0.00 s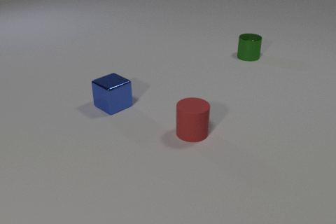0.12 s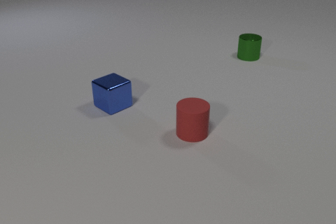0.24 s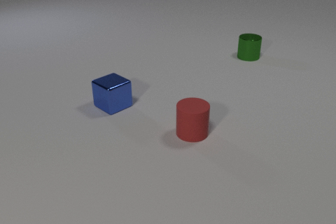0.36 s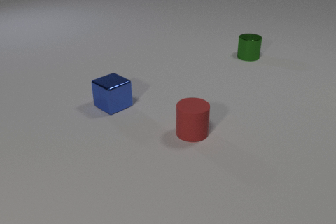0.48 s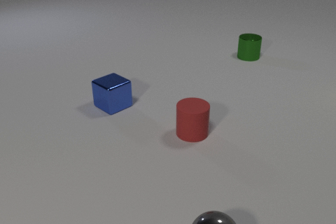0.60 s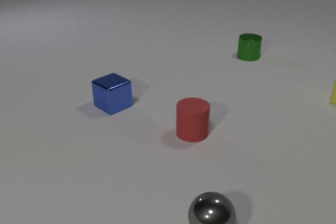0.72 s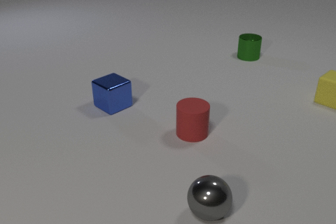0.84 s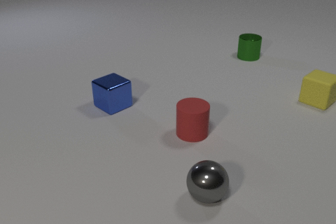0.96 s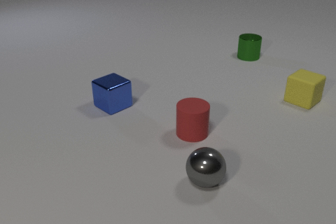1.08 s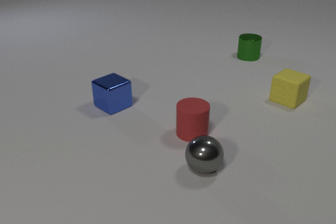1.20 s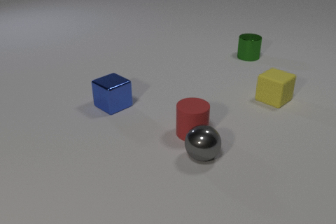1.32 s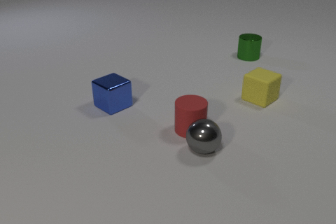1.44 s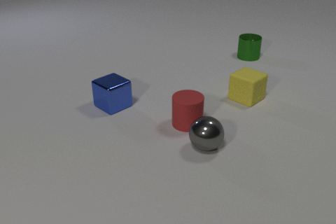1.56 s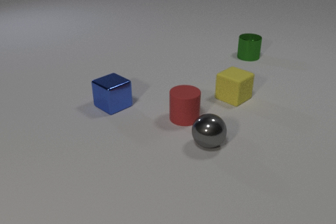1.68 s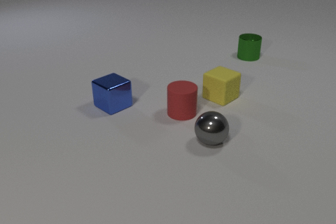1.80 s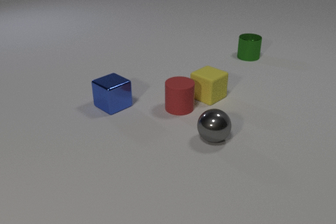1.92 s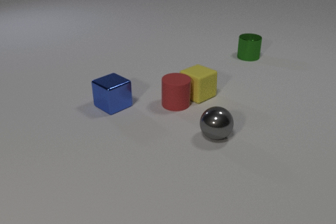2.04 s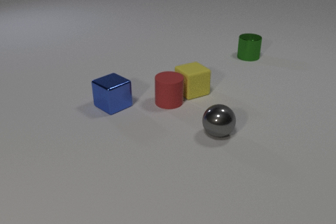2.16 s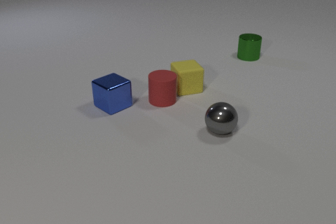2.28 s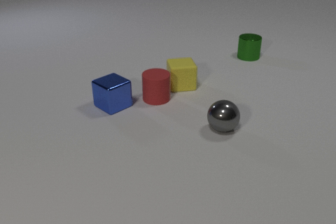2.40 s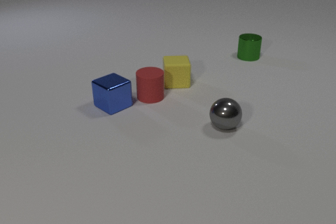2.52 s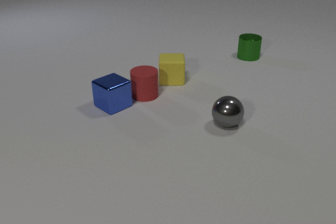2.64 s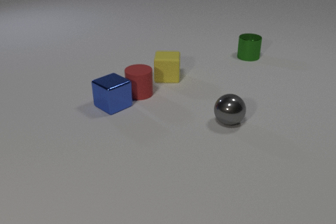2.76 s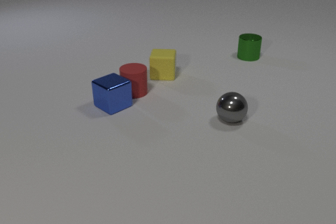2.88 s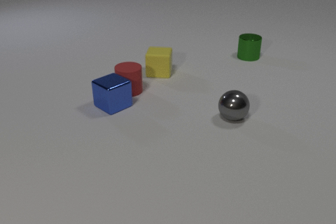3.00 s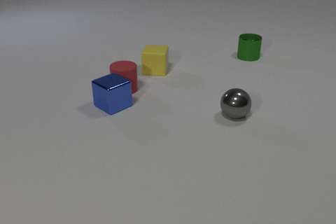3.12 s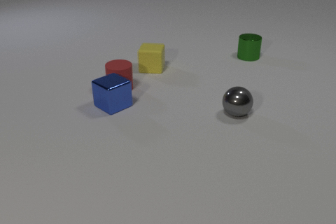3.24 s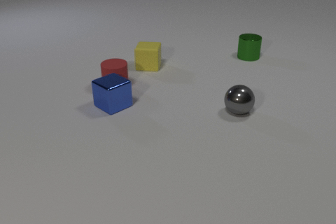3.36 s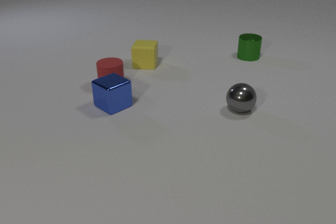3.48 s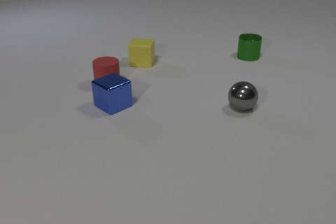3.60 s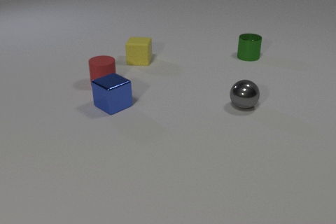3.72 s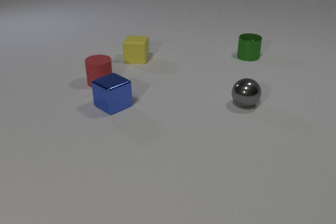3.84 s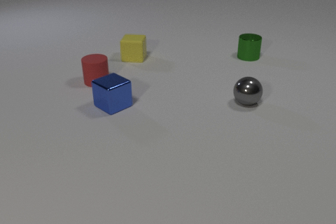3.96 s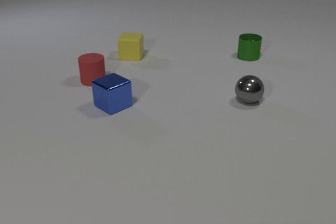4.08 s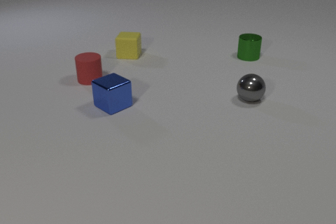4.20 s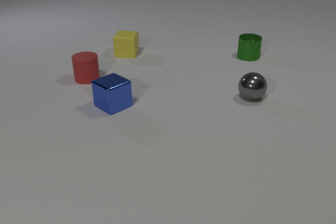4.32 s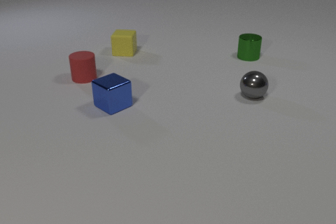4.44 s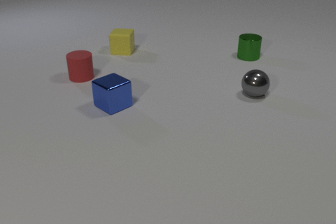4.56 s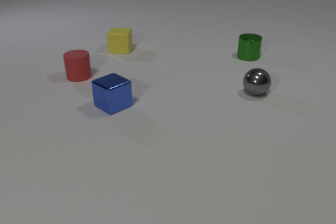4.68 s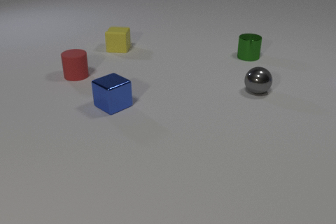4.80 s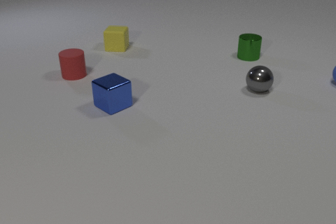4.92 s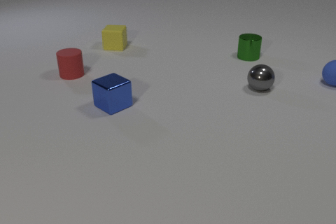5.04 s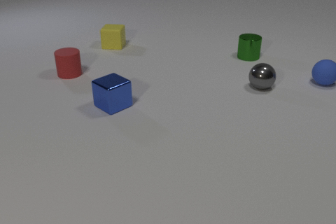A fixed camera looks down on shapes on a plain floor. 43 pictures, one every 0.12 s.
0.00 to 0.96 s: The gray metal sphere comes in at the bottom edge, rolls away from the camera. The yellow rubber cube comes in at the right edge, slides to the left.
0.96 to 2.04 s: The gray metal sphere rolls away from the camera. The red rubber cylinder slides away from the camera. The yellow rubber cube slides to the left. The gray metal sphere and the red rubber cylinder collide. The red rubber cylinder and the yellow rubber cube collide.
2.04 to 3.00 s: The gray metal sphere rolls away from the camera and to the right. The red rubber cylinder slides to the left and away from the camera. The yellow rubber cube slides away from the camera and to the left, spins so that its near face slides to the left, clockwise seen from above.
3.00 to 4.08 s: The gray metal sphere rolls away from the camera. The red rubber cylinder slides to the left and away from the camera. The yellow rubber cube slides away from the camera and to the left.
4.08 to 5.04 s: The gray metal sphere rolls away from the camera. The red rubber cylinder slides to the left and away from the camera. The blue rubber sphere comes in at the right edge, rolls to the left. The yellow rubber cube slides away from the camera and to the left.
How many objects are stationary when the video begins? 3.
What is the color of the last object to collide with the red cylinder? yellow.
Are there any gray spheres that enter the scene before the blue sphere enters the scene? yes.
